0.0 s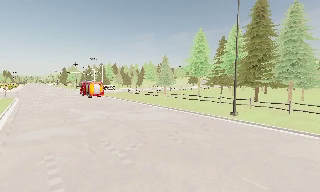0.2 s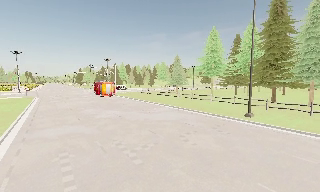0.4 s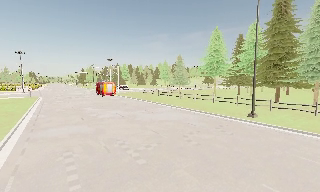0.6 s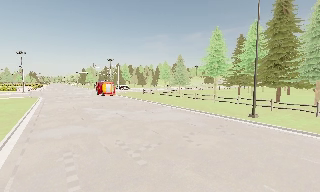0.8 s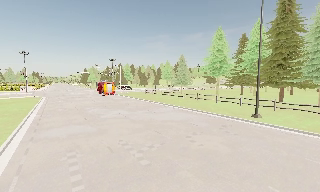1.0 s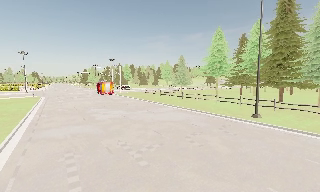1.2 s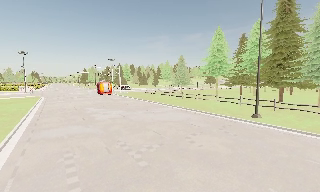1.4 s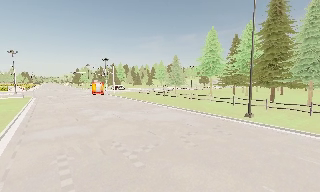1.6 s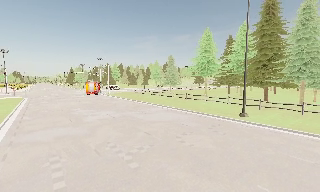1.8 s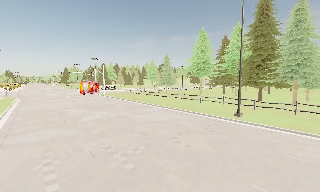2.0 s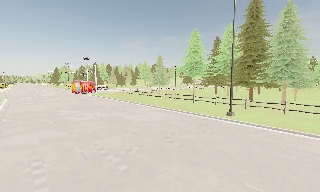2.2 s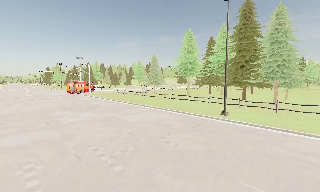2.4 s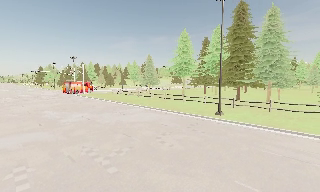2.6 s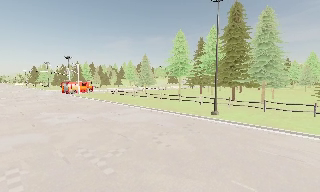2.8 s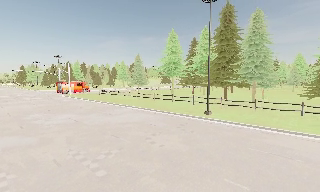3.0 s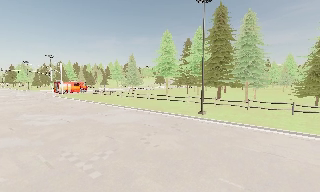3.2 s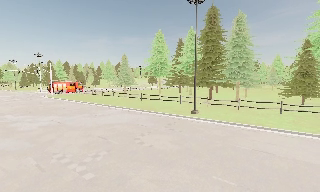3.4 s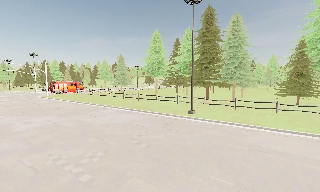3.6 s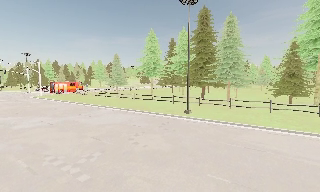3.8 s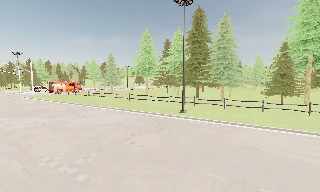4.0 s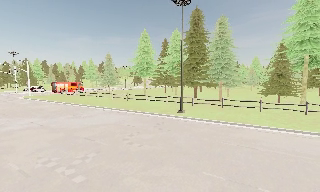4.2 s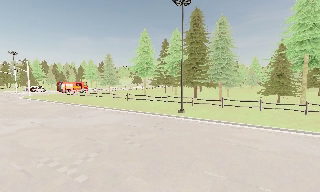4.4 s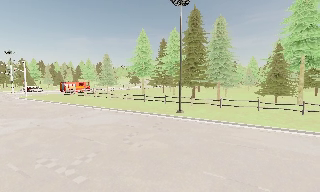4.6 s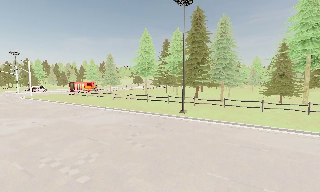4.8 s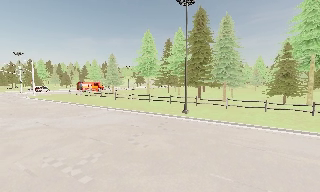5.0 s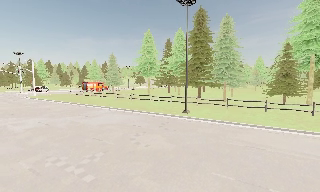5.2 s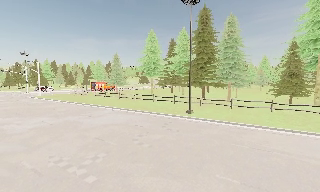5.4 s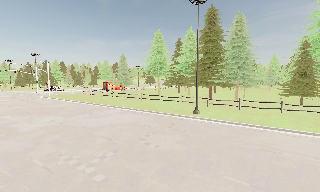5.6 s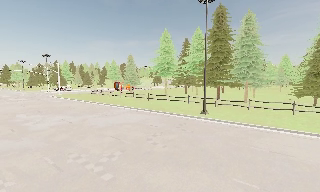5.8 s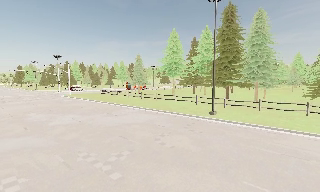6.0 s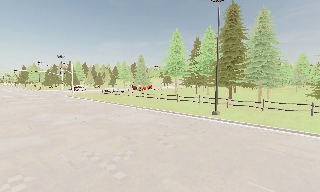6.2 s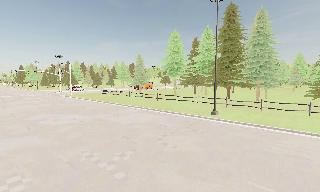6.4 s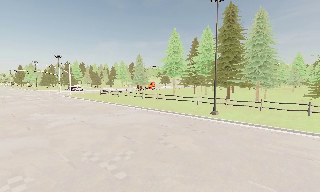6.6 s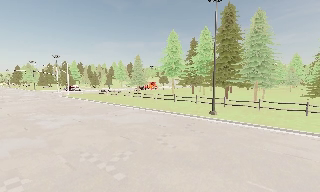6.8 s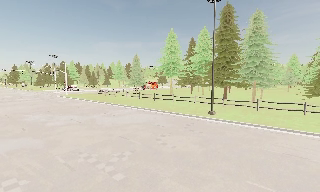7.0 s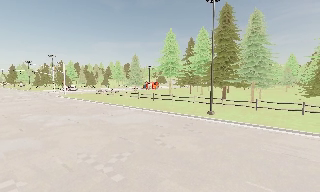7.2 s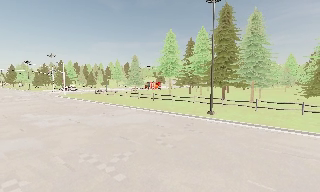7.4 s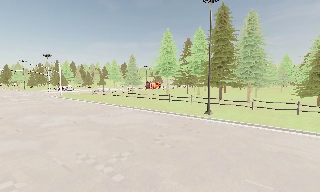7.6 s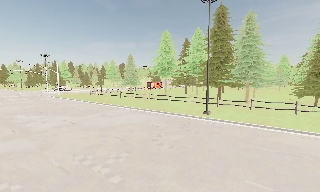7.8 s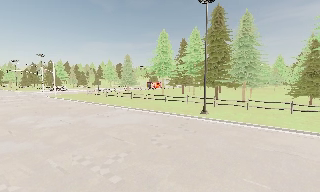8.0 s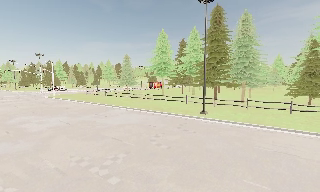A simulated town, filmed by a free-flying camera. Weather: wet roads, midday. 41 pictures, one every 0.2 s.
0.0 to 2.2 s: The camera shifts only a little, or ends up much as it began.
2.2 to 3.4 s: The camera pans to its right, which is clockwise from overhead, by about 10 degrees.
3.4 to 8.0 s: The camera travels to its left, about 1 m, so close, fixed things drift to the right.
The film runs forward here.
